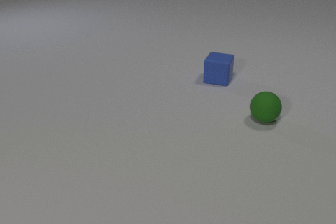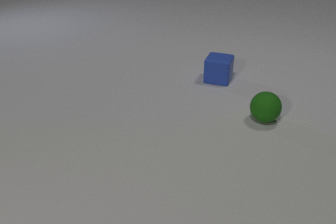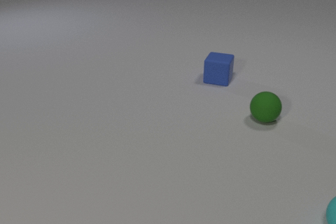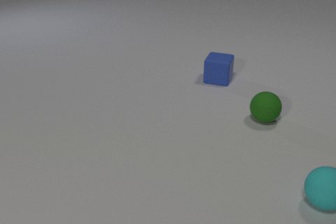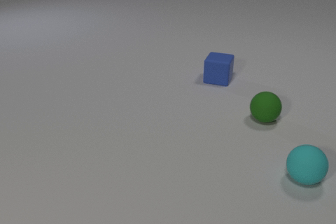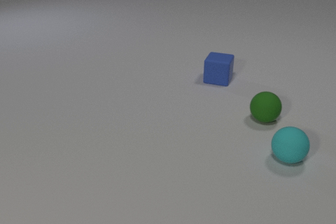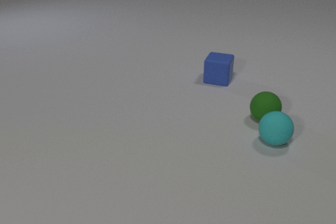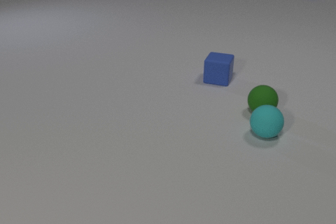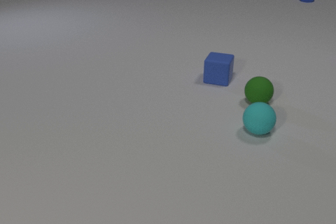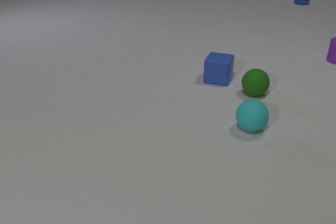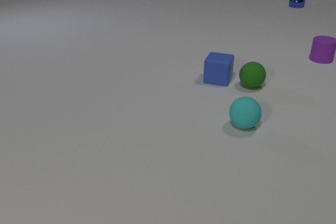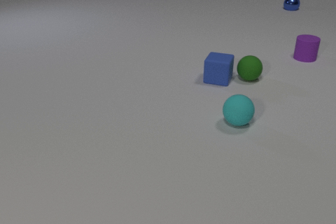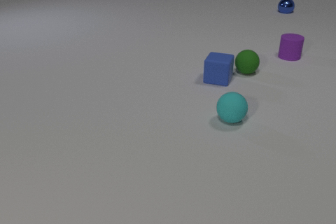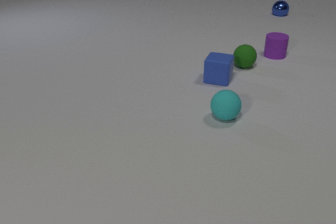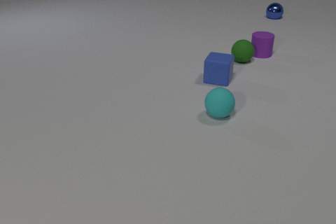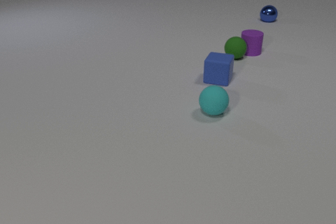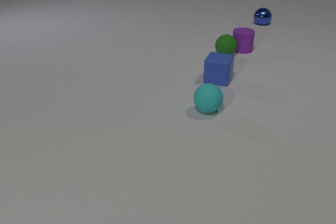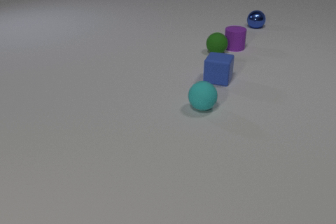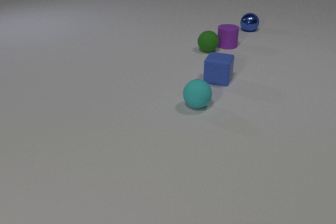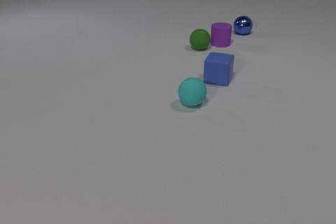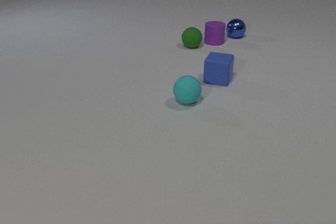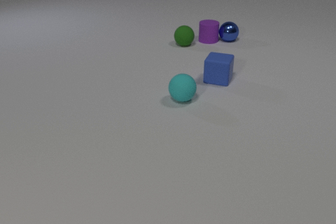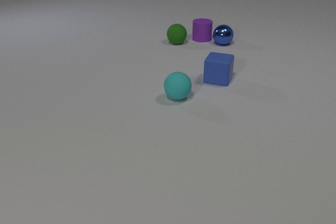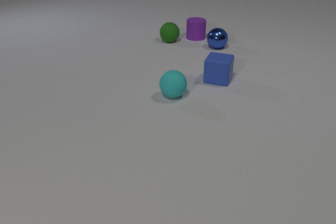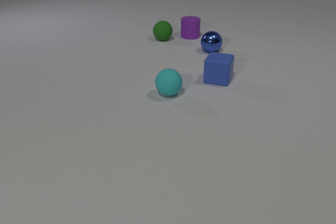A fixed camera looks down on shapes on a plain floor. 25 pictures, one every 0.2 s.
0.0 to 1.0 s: The cyan rubber sphere comes in at the right edge, rolls away from the camera and to the left.
1.0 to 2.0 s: The cyan rubber sphere rolls away from the camera and to the left. The green rubber sphere rolls away from the camera. The blue metal sphere comes in at the top edge, rolls toward the camera. The purple rubber cylinder comes in at the right edge, slides to the left. The cyan rubber sphere and the green rubber sphere collide.
2.0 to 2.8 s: The cyan rubber sphere rolls to the left and away from the camera. The green rubber sphere rolls away from the camera. The blue metal sphere rolls toward the camera and to the left. The purple rubber cylinder slides to the left.
2.8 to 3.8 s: The cyan rubber sphere rolls to the left and away from the camera. The green rubber sphere rolls to the left and away from the camera. The blue metal sphere rolls toward the camera and to the left. The purple rubber cylinder slides to the left and away from the camera. The green rubber sphere and the purple rubber cylinder collide.
3.8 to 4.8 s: The cyan rubber sphere rolls to the left and away from the camera. The green rubber sphere rolls to the left and away from the camera. The blue metal sphere rolls toward the camera and to the left. The purple rubber cylinder slides to the left and away from the camera. The blue metal sphere and the purple rubber cylinder collide.
How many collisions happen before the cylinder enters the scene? 1.
Are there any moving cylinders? yes.
How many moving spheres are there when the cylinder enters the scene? 3.
